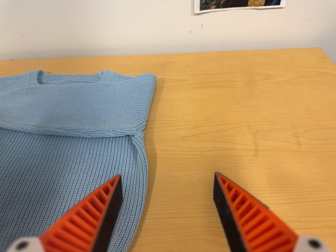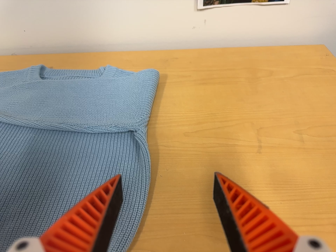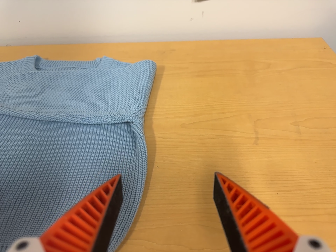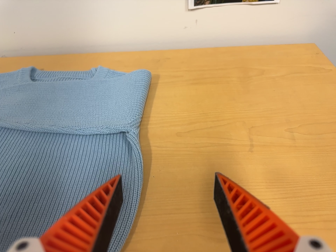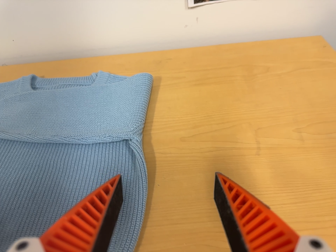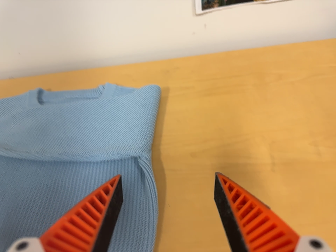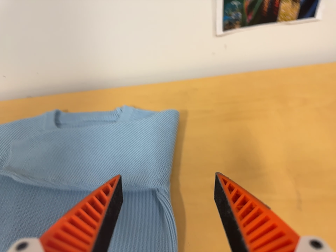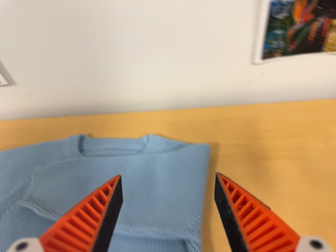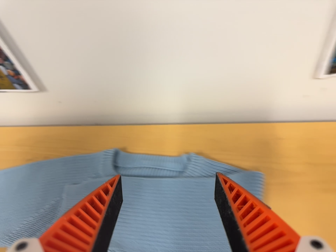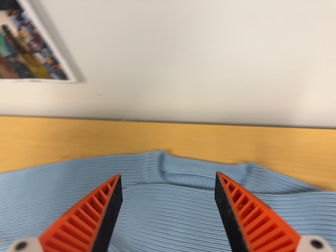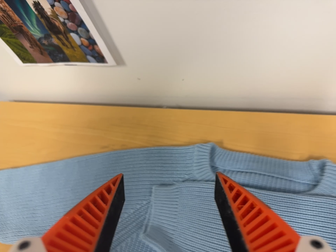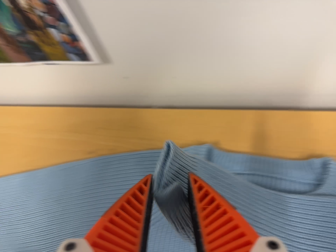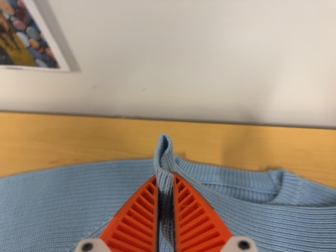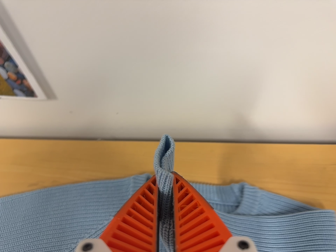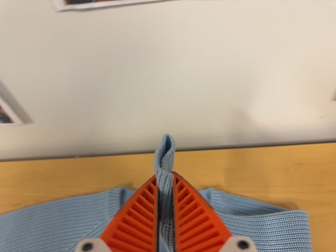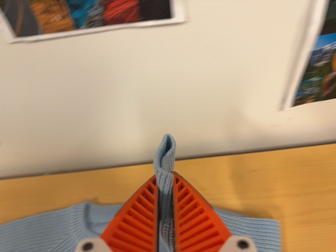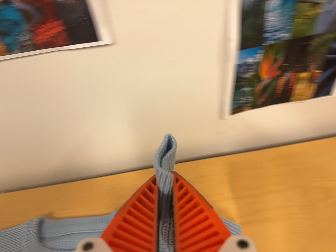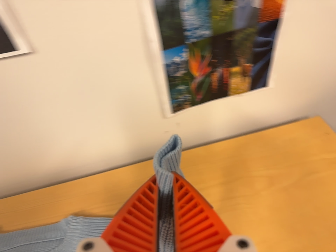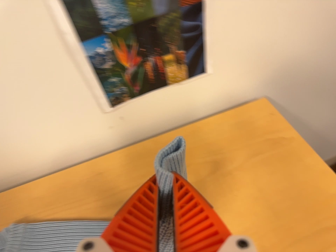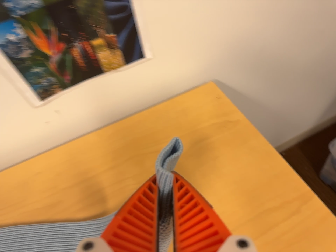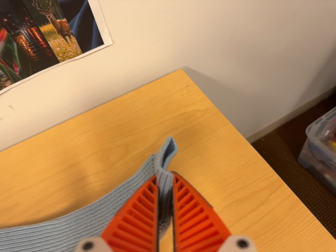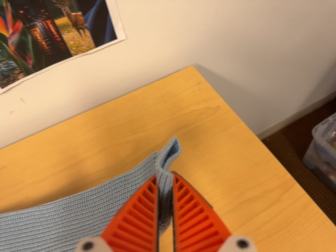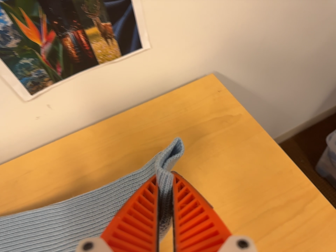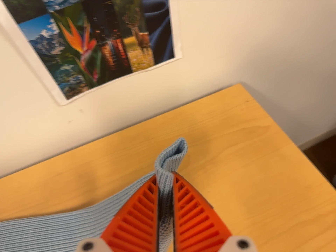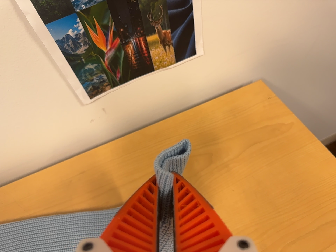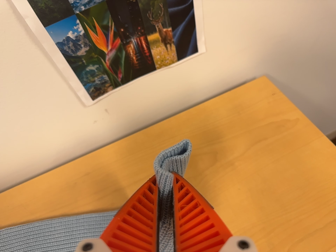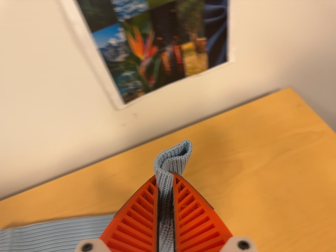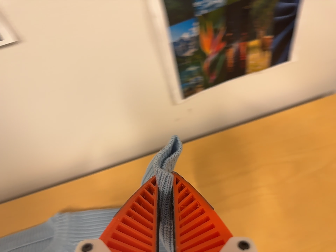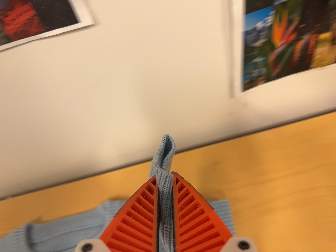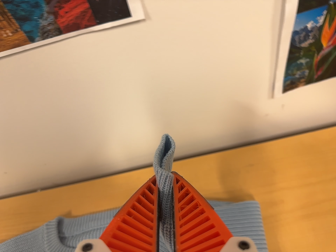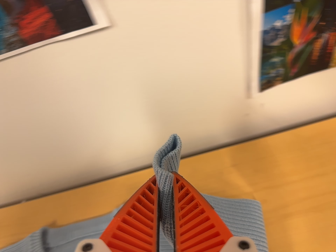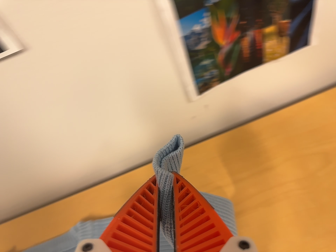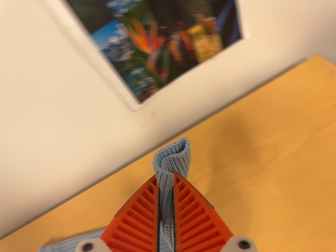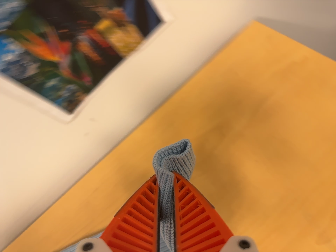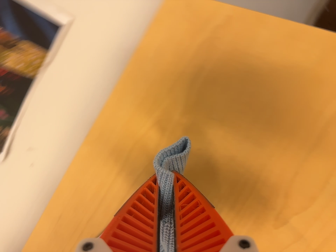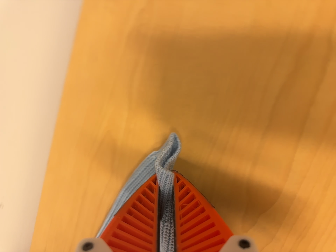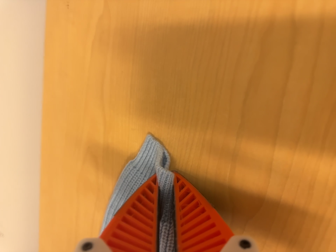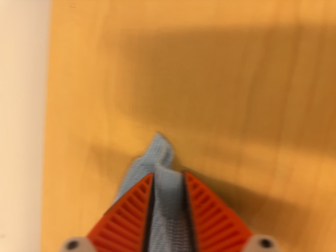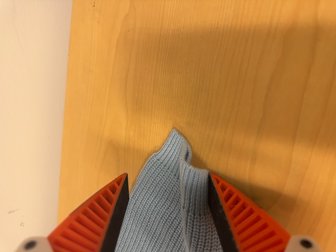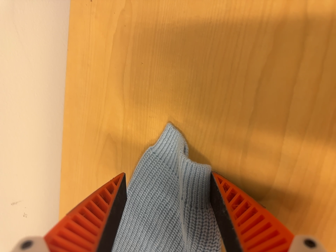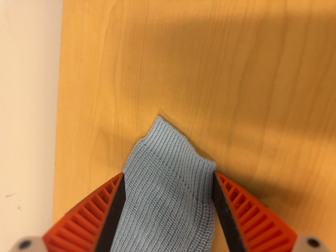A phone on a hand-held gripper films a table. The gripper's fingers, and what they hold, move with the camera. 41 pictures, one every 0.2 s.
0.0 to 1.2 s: The camera travels toward the top of its view, about 10 cm, so close, fixed things drift downward.
1.2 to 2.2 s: The camera pans to its left by about 15 degrees. It travels forward, to its left and toward the top of its view, about 34 cm, so what stands in front looms larger. Its aim tips toward the bottom of its view by about 10 degrees.
2.2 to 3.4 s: The scene slides to the left, as the camera pans about 20 degrees to its right. It travels to its right and backward, about 30 cm, so close, fixed things drift to the left. Its aim tips toward the top of its view by about 10 degrees, and the scene shifts downward. It rolls about its line of sight by about 15 degrees, and the scene rotates counterclockwise.
3.4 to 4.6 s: The camera travels to its right and forward, about 12 cm, so close, fixed things drift to the left.
4.6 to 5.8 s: The camera pans to its left by about 15 degrees. It travels to its left, about 22 cm, so close, fixed things drift to the right. It rolls about its line of sight by about 10 degrees, and the scene rotates clockwise.
5.8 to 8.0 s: The camera travels to its right, about 50 cm, so close, fixed things drift to the left. Its aim tips toward the bottom of its view by about 15 degrees. It rolls about its line of sight by about 65 degrees, and the scene rotates counterclockwise.
The film runs backward here.
